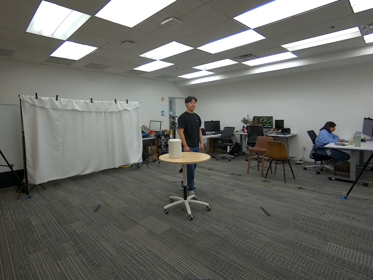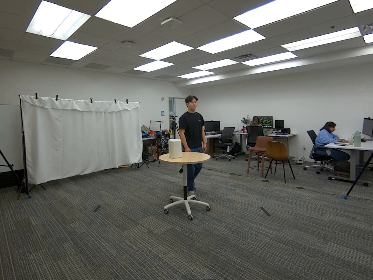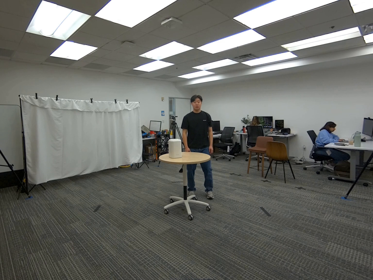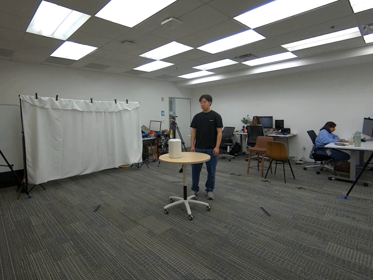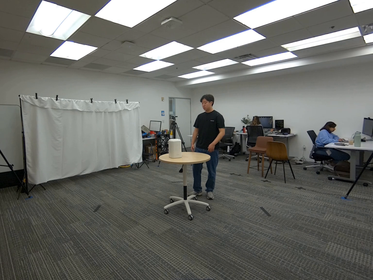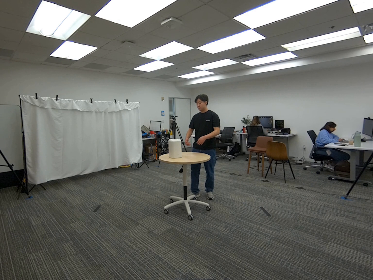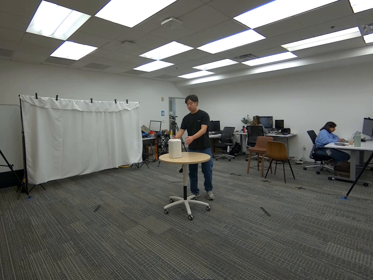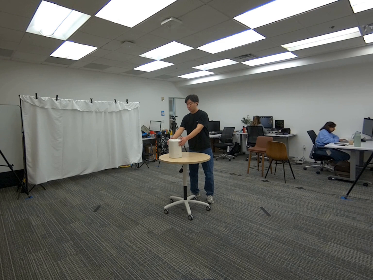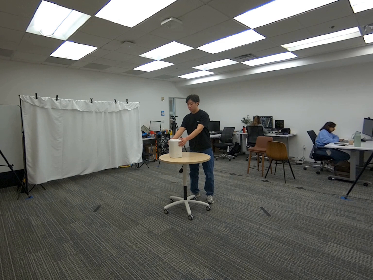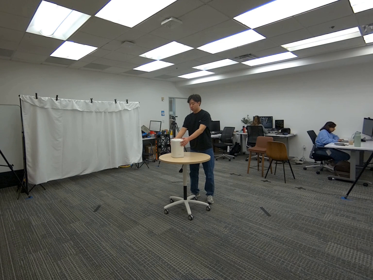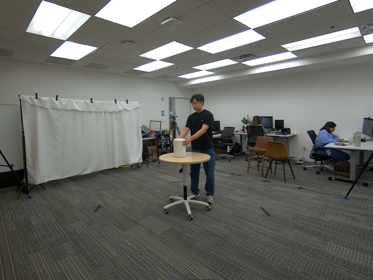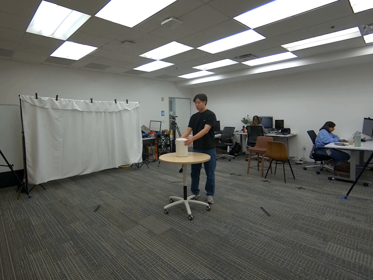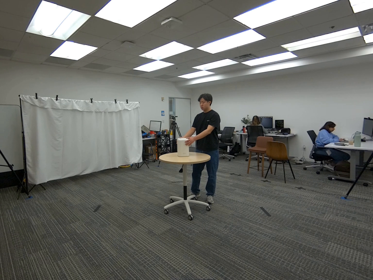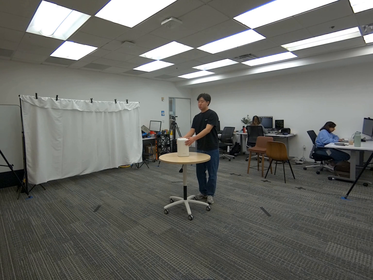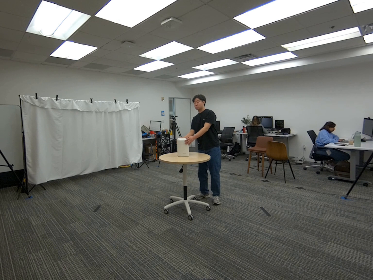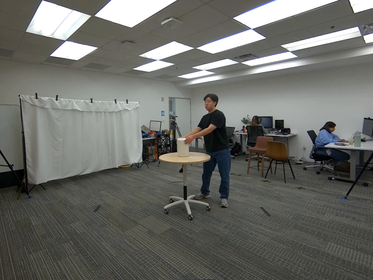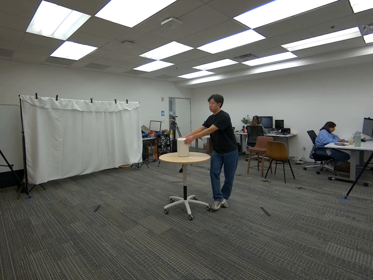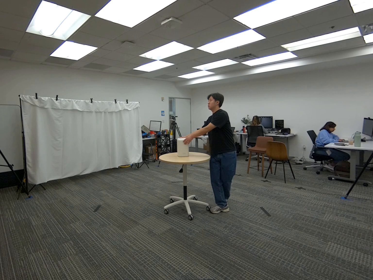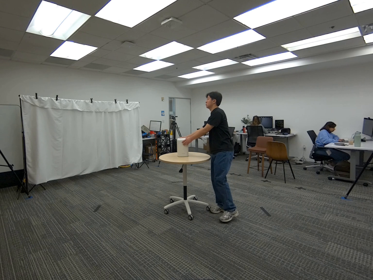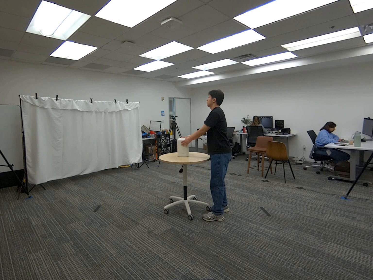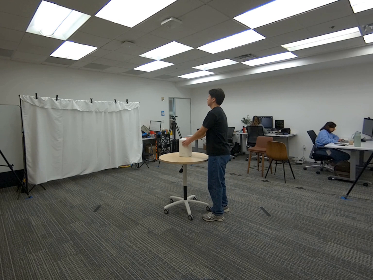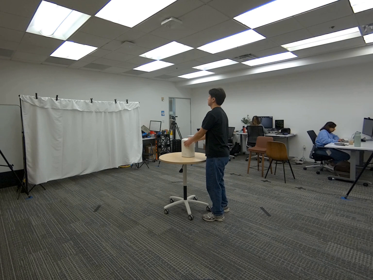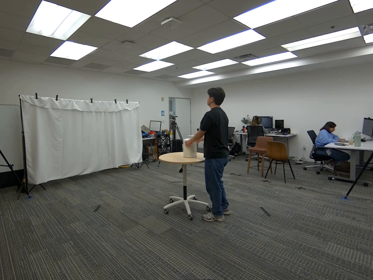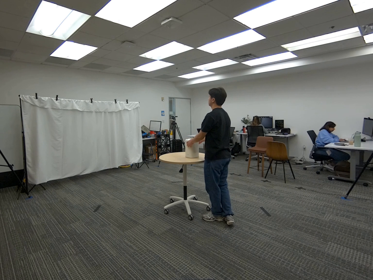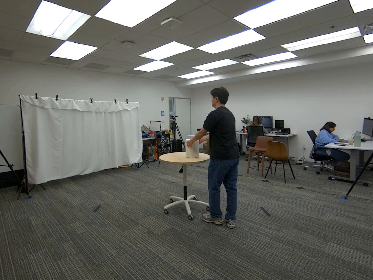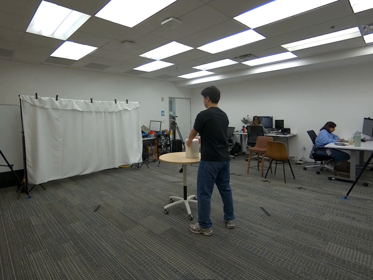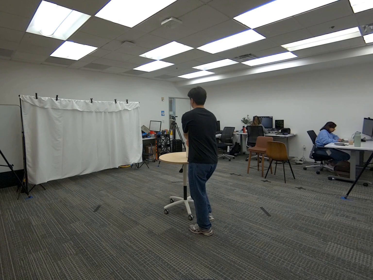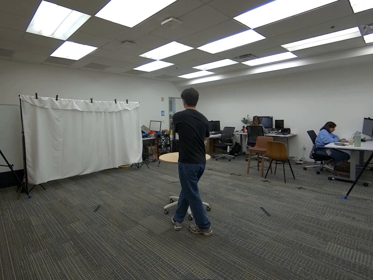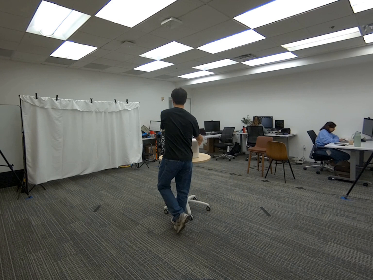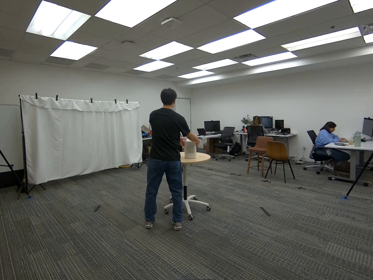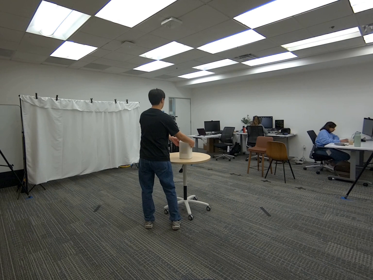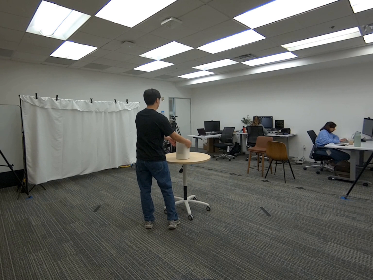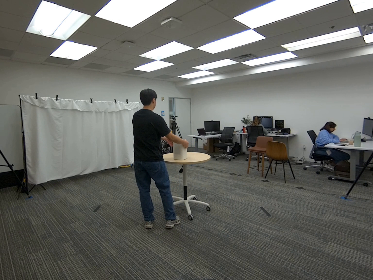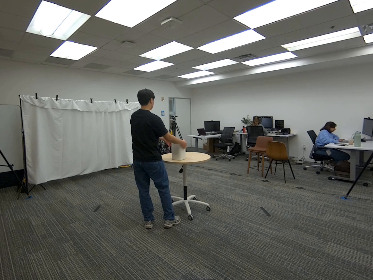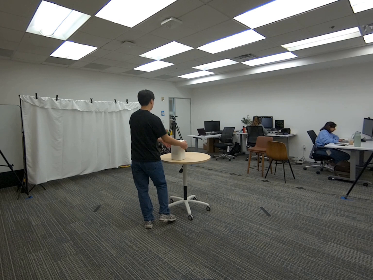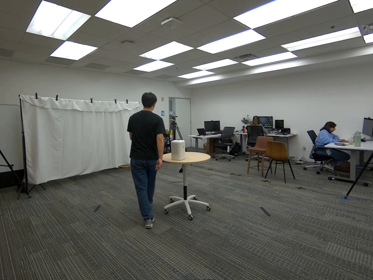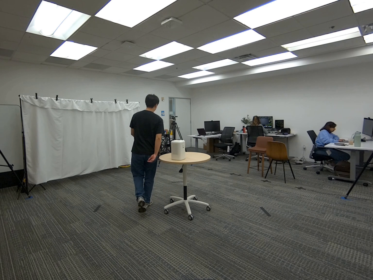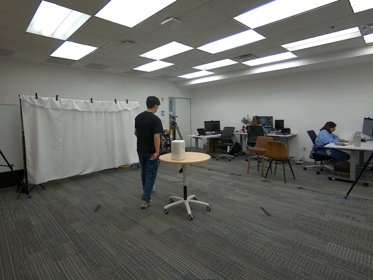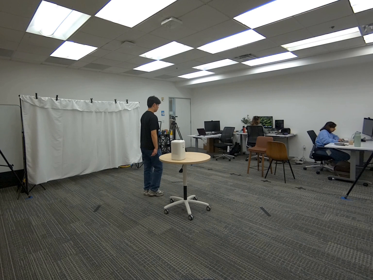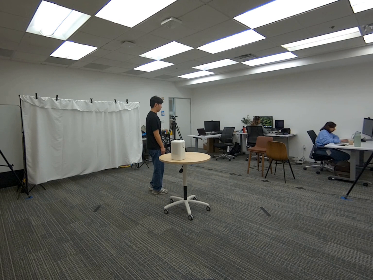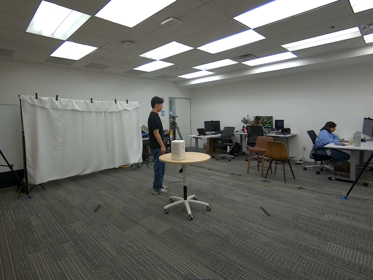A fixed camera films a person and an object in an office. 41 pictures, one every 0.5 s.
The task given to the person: Walk over to the Air Purifier on the round table and pull purifier towards you with both hands while walking around the table.
